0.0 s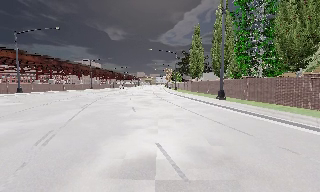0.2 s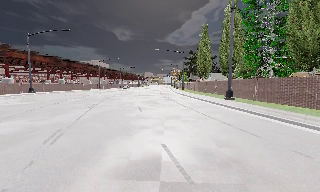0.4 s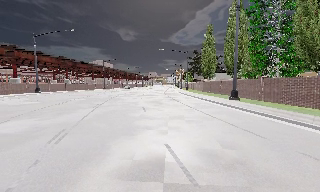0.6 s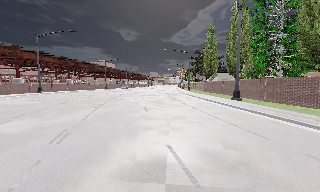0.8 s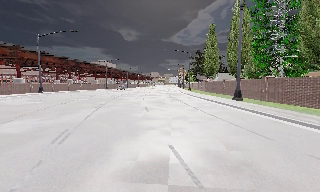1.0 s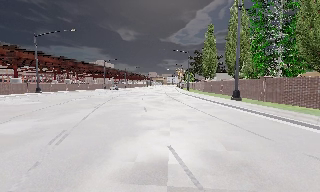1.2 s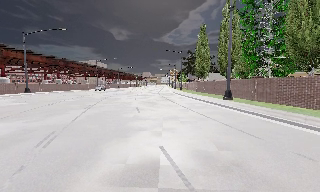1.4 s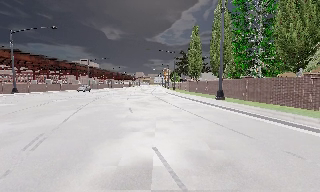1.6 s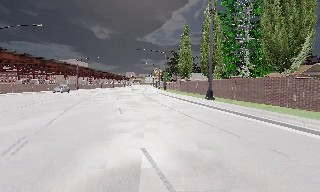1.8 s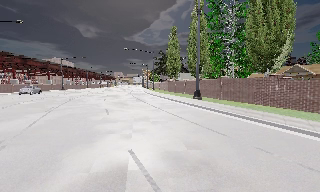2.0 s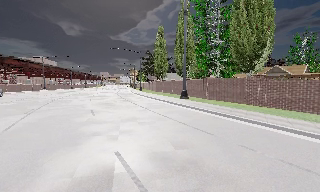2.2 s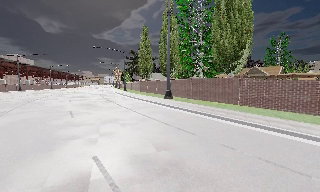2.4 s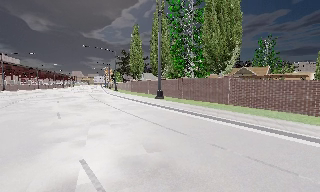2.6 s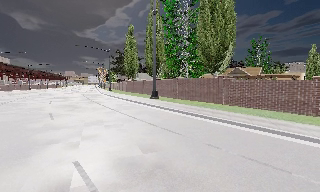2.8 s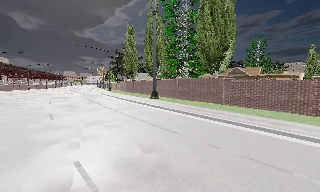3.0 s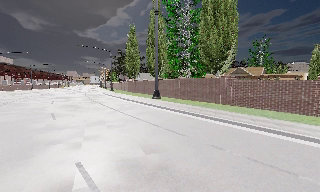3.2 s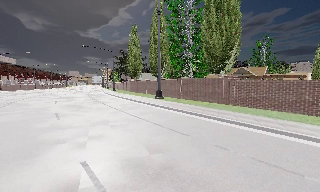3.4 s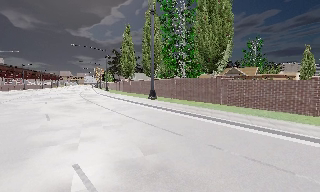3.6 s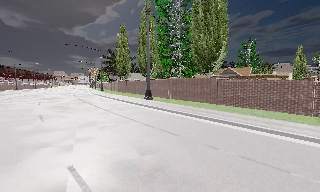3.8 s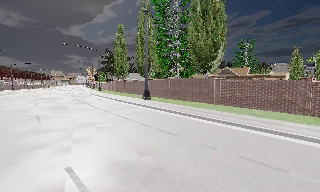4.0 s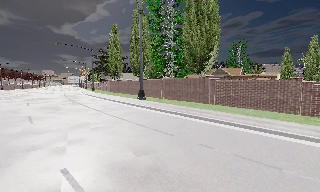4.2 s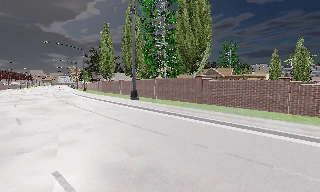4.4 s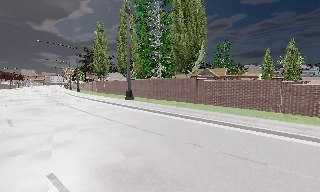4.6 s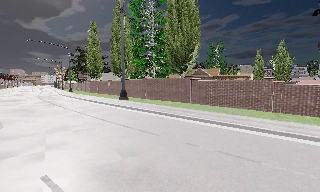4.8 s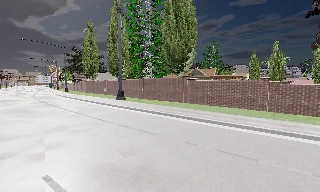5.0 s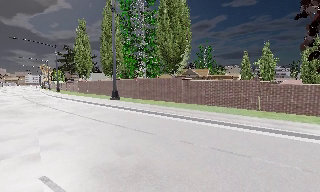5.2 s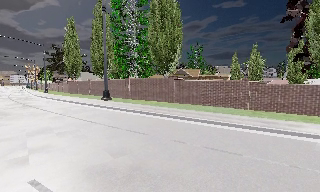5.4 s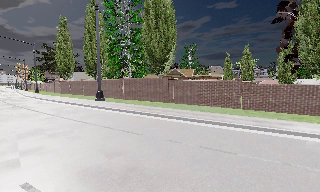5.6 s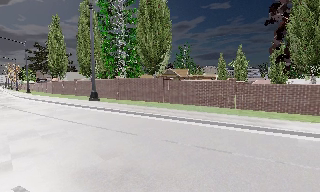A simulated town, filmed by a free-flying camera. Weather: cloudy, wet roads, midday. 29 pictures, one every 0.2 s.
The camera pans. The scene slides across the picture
to the left.
The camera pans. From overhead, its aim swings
clockwise.
0.0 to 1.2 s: The camera shifts only a little, or ends up much as it began.
1.2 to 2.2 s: The camera swings to its right by about 20 degrees, and the scene slides to the left.
2.2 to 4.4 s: The camera pans to its right, which is clockwise from overhead, by about 15 degrees.
4.4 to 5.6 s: The camera swings to its right by about 15 degrees, and the scene slides to the left.
The film runs forward here.
